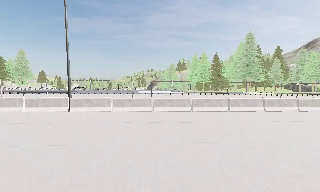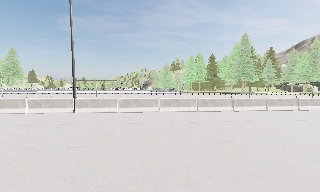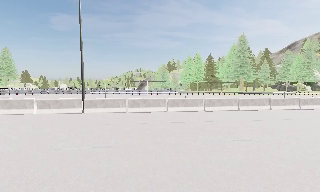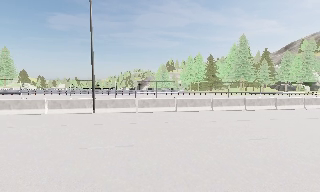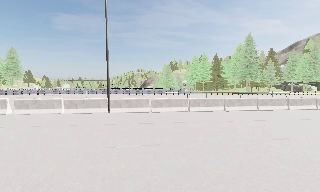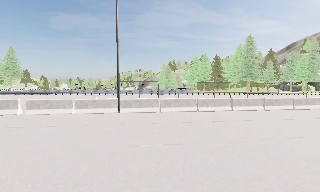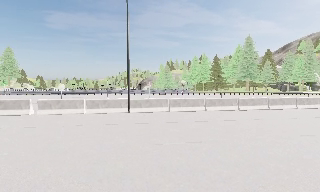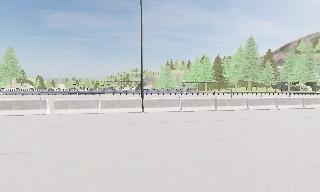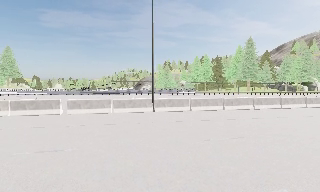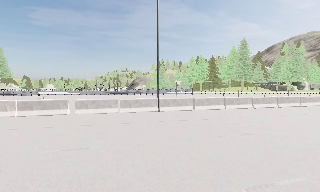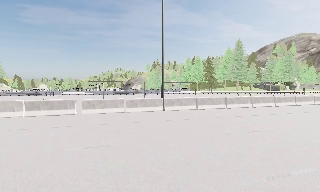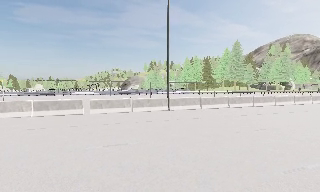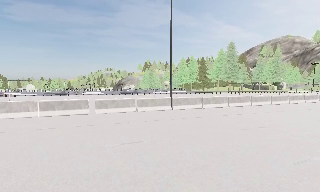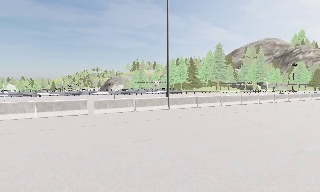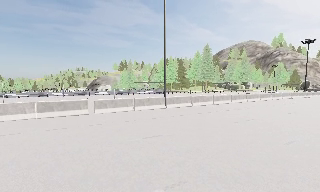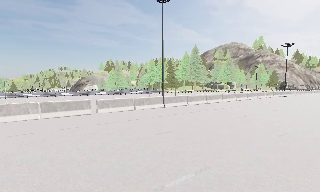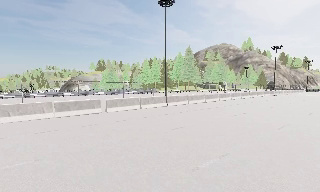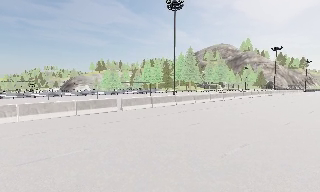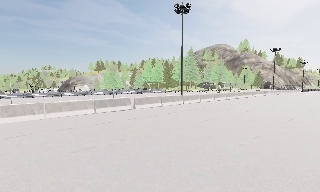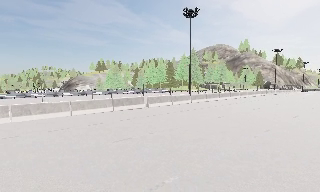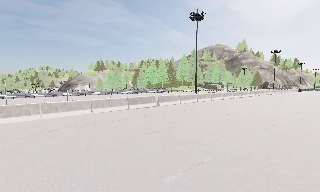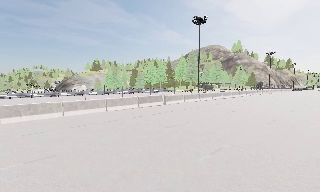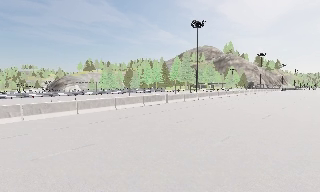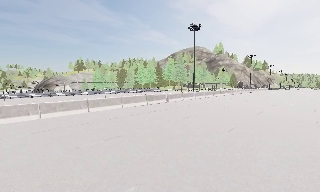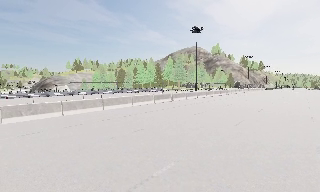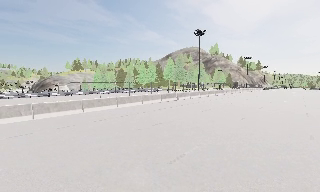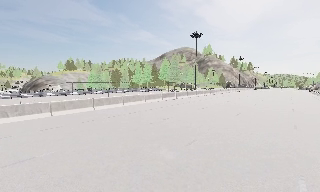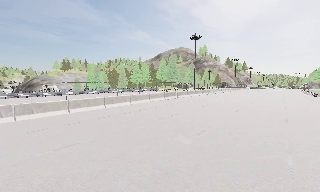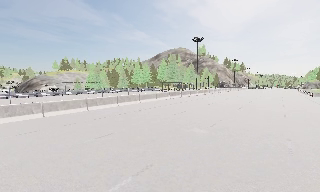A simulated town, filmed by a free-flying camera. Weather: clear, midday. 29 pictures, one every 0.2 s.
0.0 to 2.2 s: The camera pans to its right, which is clockwise from overhead, by about 15 degrees. It travels to its left, about 12 m, so close, fixed things drift to the right.
2.2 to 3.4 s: The camera pans to its right, which is clockwise from overhead, by about 20 degrees. It travels to its left and backward, about 8 m. It gains speed.
3.4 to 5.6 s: The camera pans to its right, which is clockwise from overhead, by about 15 degrees. It travels backward and to its left, about 18 m, so what stands in front gets smaller.
The film runs backward here.
